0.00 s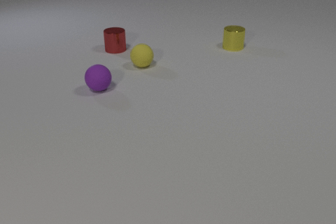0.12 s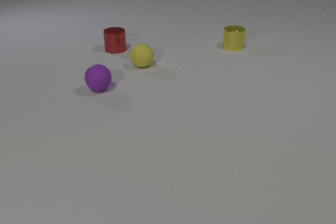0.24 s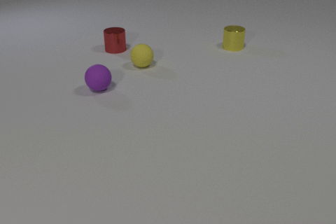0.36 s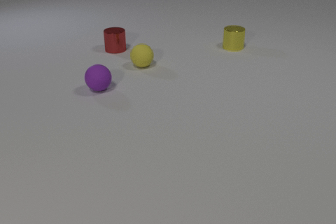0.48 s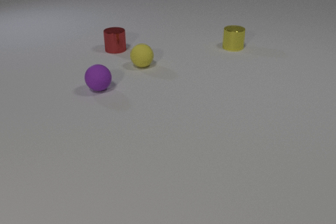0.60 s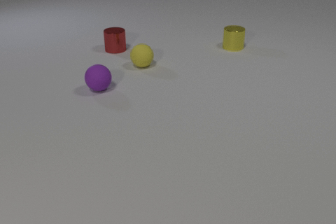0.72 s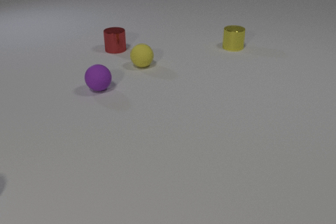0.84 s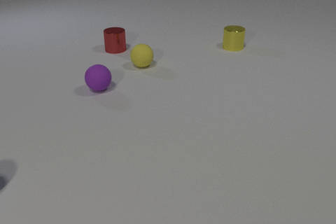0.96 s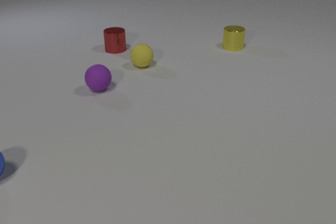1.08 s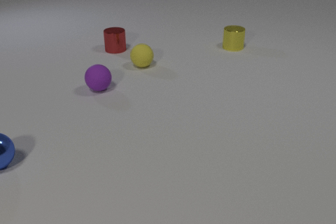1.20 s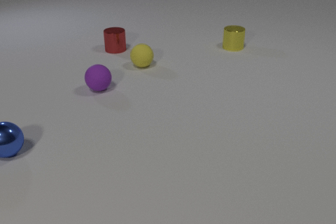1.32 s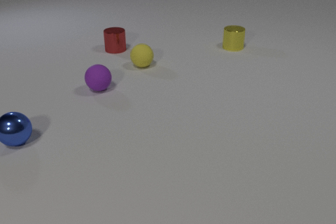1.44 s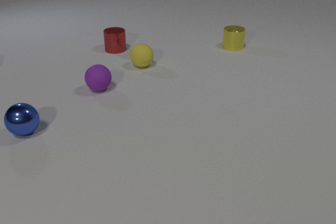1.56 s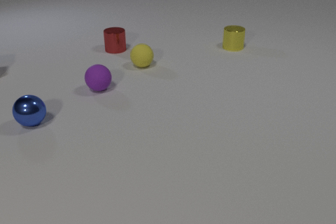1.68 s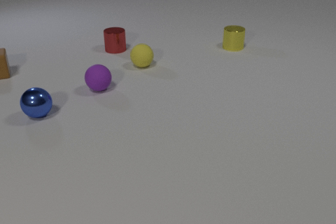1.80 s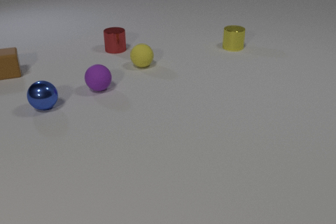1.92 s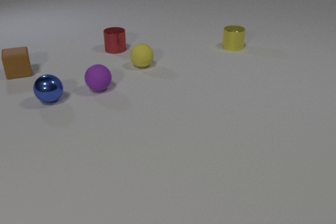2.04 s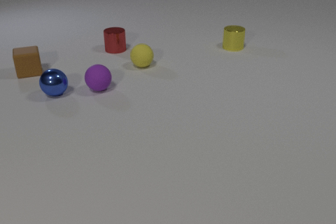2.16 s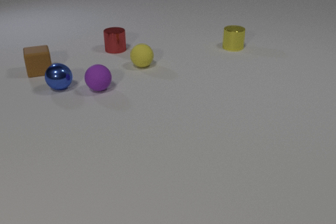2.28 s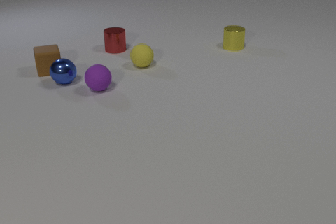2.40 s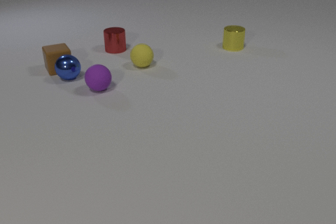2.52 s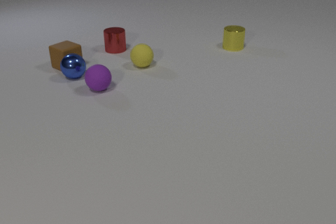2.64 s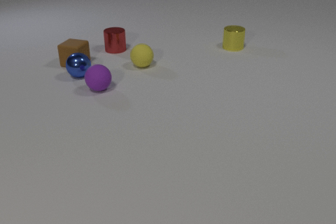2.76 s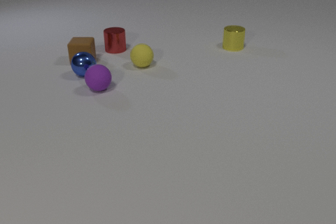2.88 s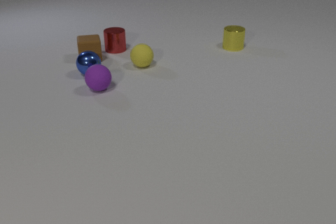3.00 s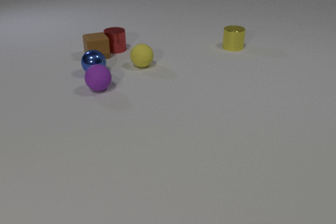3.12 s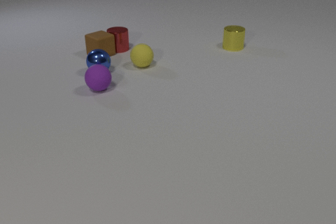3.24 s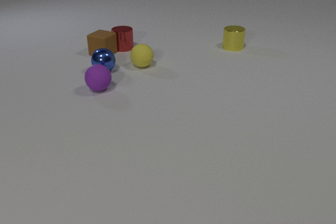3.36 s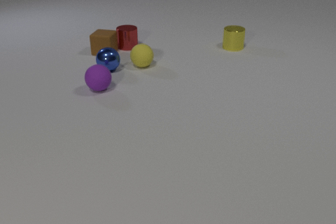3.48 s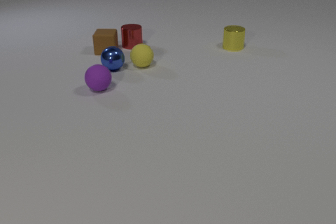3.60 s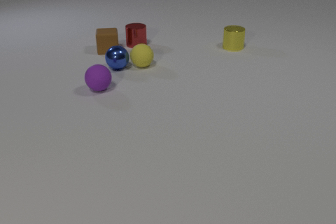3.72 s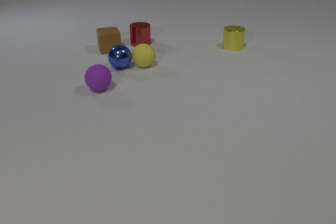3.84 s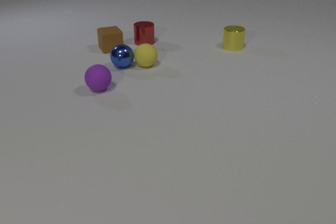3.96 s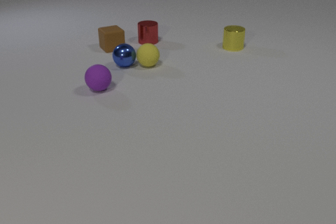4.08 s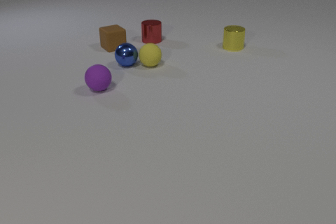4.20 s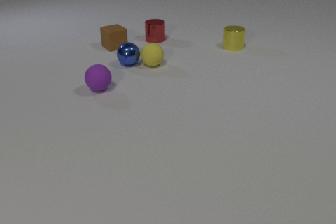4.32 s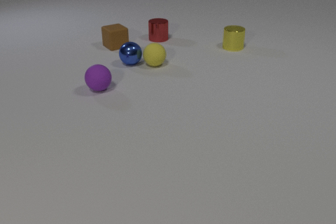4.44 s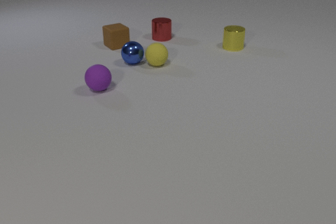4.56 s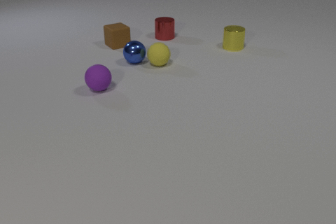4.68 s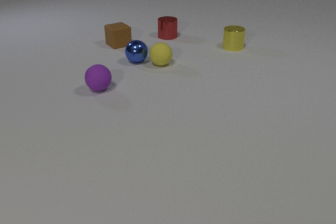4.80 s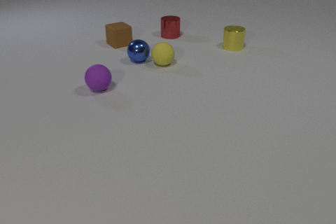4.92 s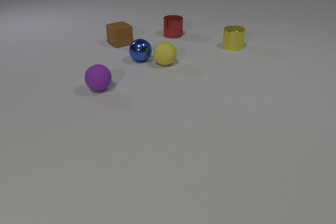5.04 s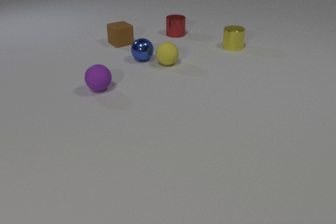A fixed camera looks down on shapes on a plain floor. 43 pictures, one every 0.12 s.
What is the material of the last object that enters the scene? rubber.
What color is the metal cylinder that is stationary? yellow.
What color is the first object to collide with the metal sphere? brown.
0.00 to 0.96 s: The blue metal sphere comes in at the left edge.
0.96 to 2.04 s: The blue metal sphere rolls away from the camera and to the right. The brown rubber cube comes in at the left edge, slides to the right.
2.04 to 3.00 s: The blue metal sphere rolls away from the camera and to the right. The brown rubber cube slides to the right, spins so that its near face slides to the right, counterclockwise seen from above. The blue metal sphere and the brown rubber cube collide. The brown rubber cube and the red metal cylinder collide.
3.00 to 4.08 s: The blue metal sphere rolls to the right and away from the camera. The brown rubber cube slides away from the camera and to the right, spins counterclockwise seen from above by about 105 degrees, its near face sliding to the right. The yellow rubber sphere rolls to the right. The red metal cylinder slides to the right and away from the camera. The blue metal sphere and the yellow rubber sphere collide.
4.08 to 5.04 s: The blue metal sphere rolls to the right and away from the camera. The brown rubber cube slides away from the camera and to the right. The yellow rubber sphere rolls to the right. The red metal cylinder slides to the right and away from the camera.
